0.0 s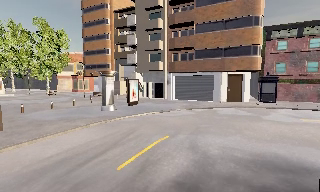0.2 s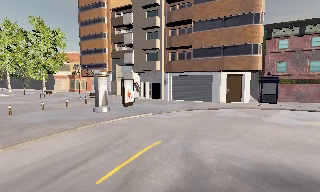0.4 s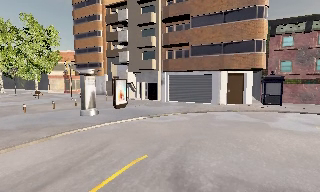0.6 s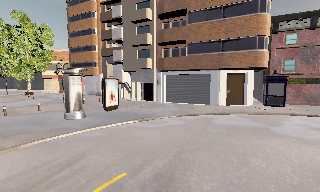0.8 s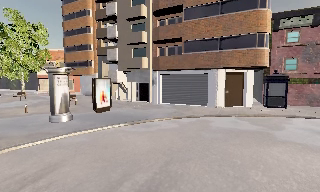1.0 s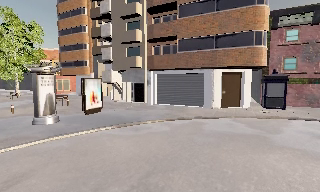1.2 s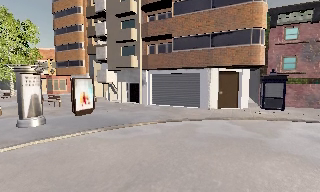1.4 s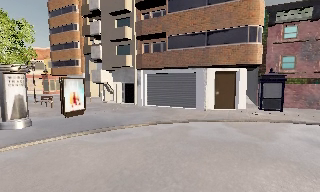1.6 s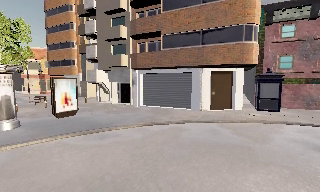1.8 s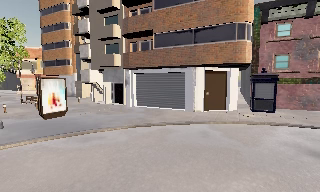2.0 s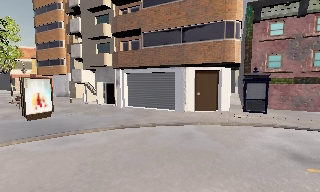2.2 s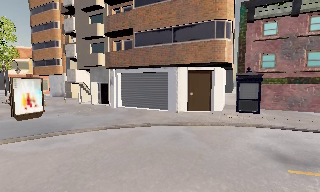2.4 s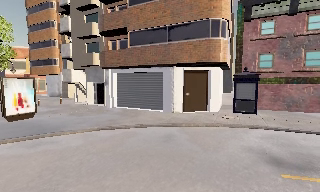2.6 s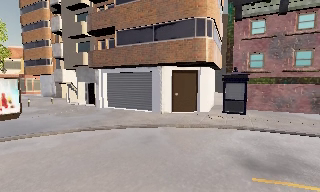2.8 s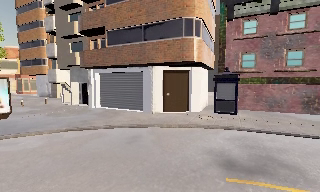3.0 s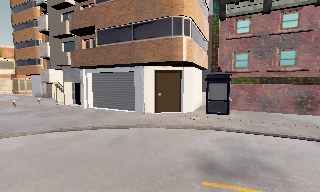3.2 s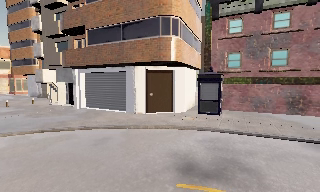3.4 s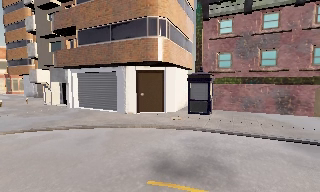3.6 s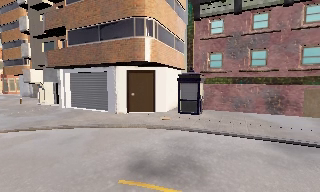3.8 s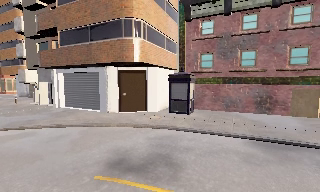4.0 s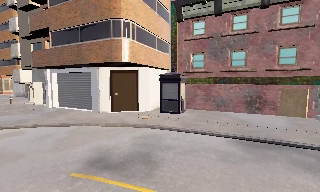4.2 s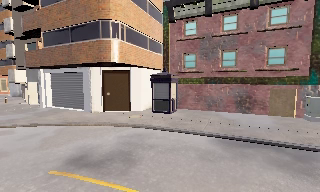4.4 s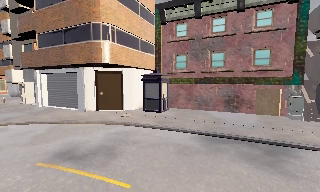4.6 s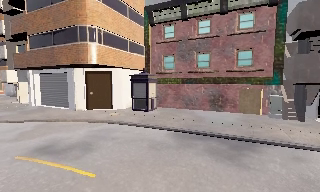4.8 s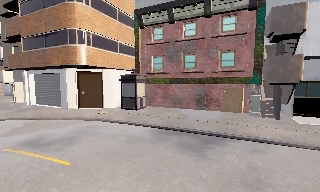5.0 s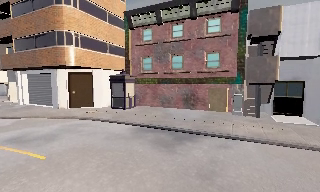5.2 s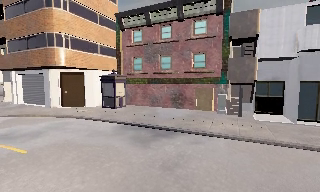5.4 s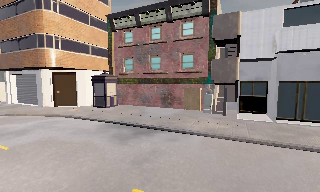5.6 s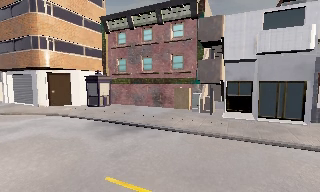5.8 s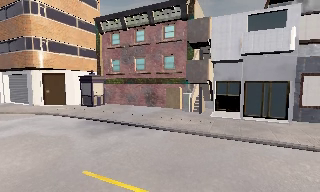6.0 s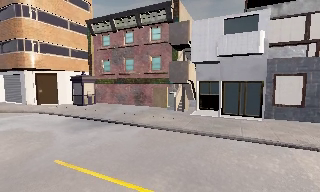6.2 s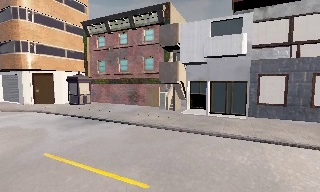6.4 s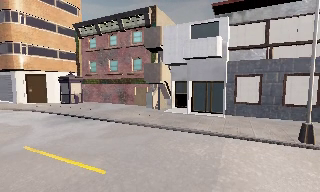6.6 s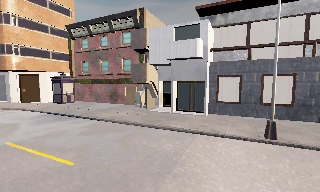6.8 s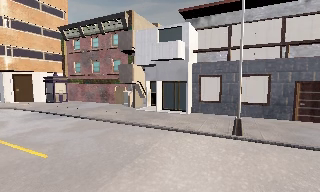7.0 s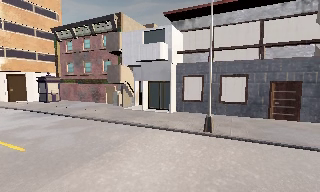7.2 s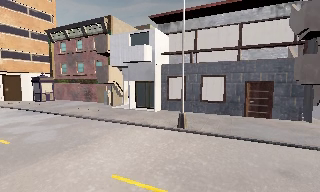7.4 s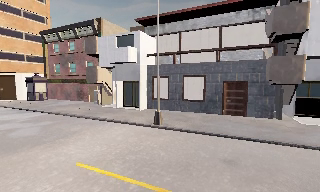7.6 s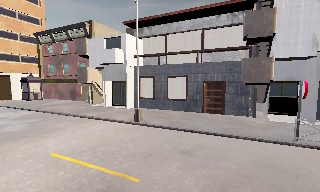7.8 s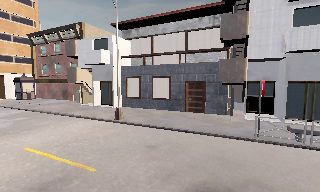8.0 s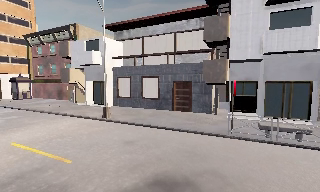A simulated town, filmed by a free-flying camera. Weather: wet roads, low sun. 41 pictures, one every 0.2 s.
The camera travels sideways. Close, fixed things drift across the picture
to the left.
0.0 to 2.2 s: The camera travels forward and to its right, about 8 m, so what stands in front looms larger. It loses speed.
2.2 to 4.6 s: The camera travels to its right, about 8 m, so close, fixed things drift to the left.
4.6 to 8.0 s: The camera travels to its right and backward, about 18 m, so close, fixed things drift to the left.
The film runs forward here.
